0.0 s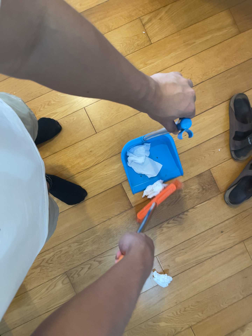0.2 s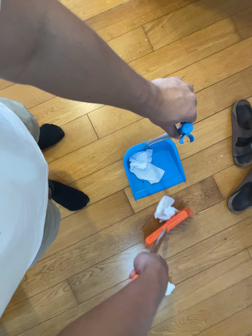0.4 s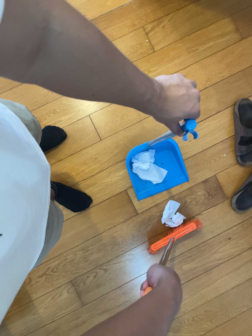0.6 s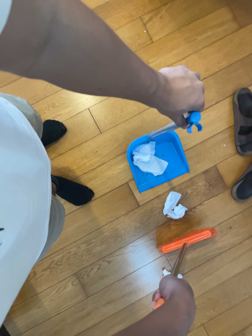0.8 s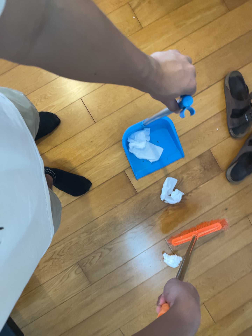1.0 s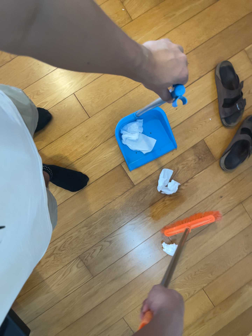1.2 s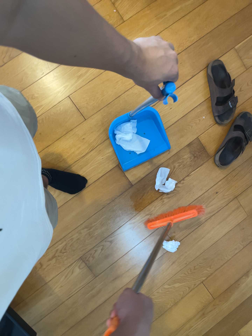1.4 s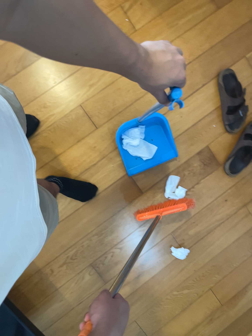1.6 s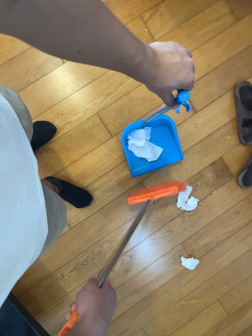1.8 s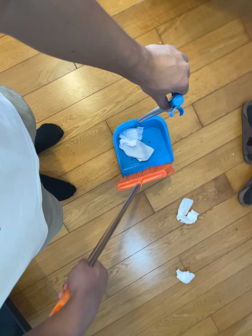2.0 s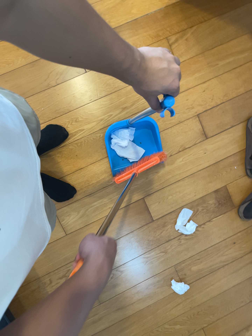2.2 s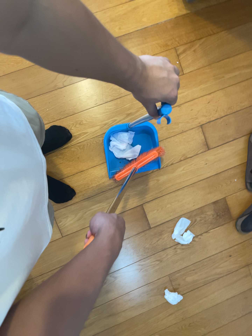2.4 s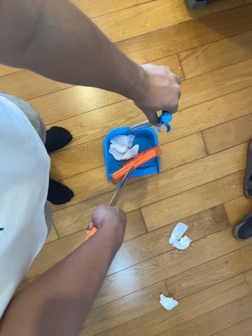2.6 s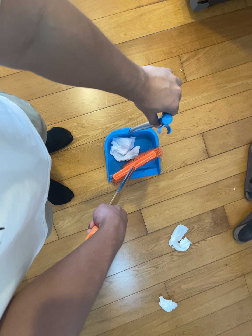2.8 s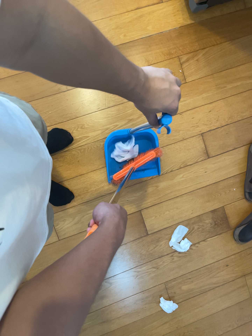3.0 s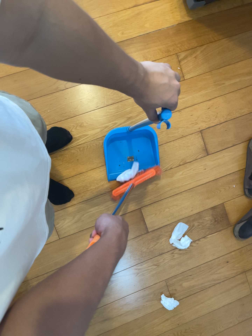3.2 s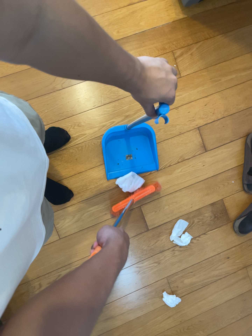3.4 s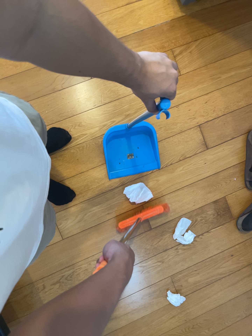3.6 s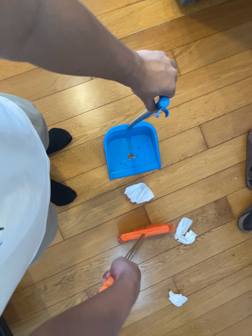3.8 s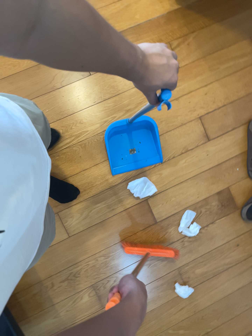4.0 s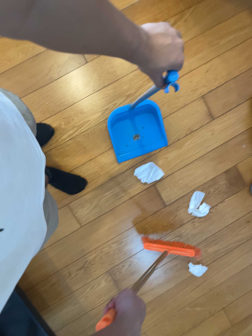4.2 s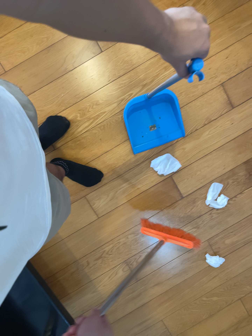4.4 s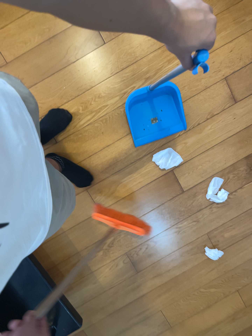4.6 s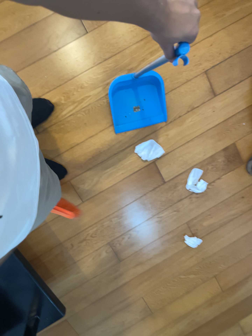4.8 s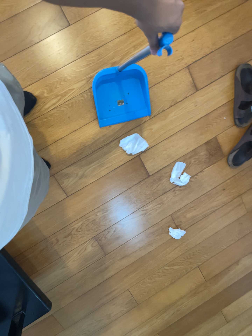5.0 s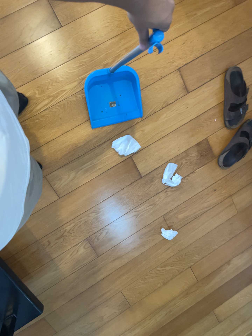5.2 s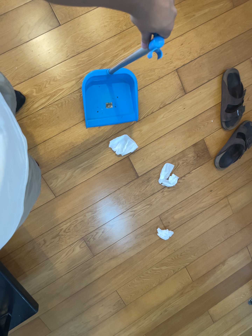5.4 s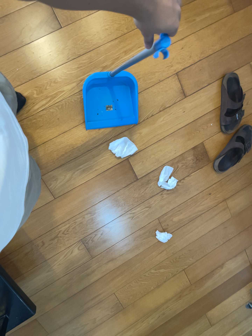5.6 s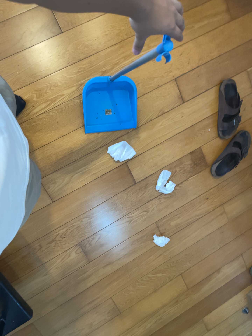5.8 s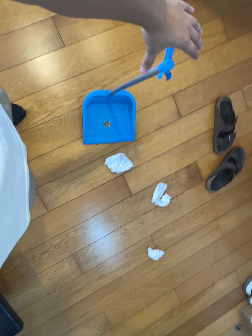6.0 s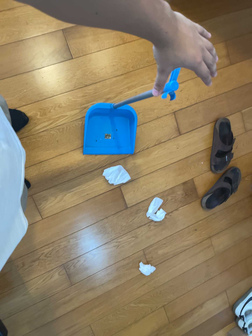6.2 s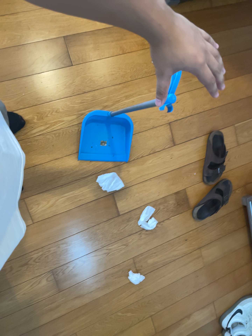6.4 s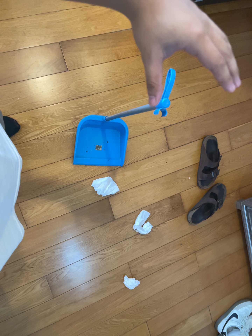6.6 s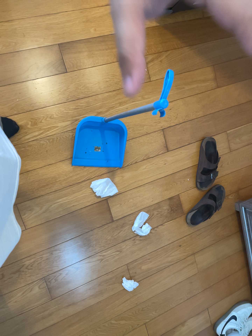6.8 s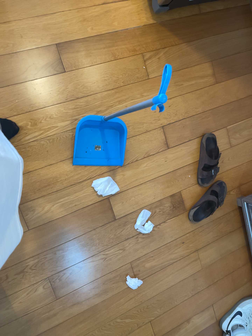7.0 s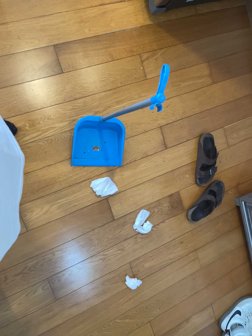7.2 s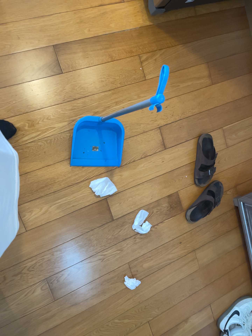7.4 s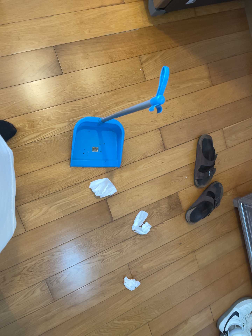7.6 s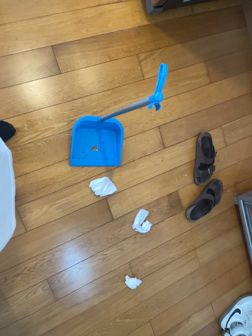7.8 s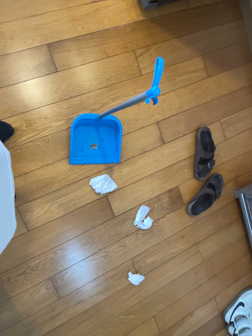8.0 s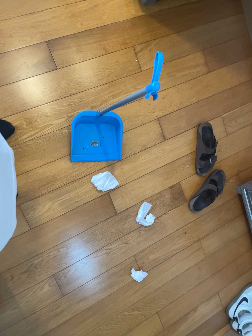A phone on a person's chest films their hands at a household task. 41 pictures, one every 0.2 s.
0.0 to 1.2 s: The camera travels to its left, about 10 cm. It rolls about its line of sight by about 10 degrees, and the scene rotates counterclockwise.
1.2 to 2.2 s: The camera travels to its left and toward the top of its view, about 16 cm, so close, fixed things drift to the right. It rolls about its line of sight by about 15 degrees, and the scene rotates clockwise.
2.2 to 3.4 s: The camera shifts only a little, or ends up much as it began.
3.4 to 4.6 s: The camera travels to its left, about 7 cm, so close, fixed things drift to the right. Its aim tips toward the bottom of its view by about 10 degrees, and the scene shifts upward.
4.6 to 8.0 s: The camera pans to its right by about 15 degrees. It travels backward and toward the bottom of its view, about 9 cm, so what stands in front gets smaller. Its aim tips toward the top of its view by about 10 degrees.
The film runs backward here.
